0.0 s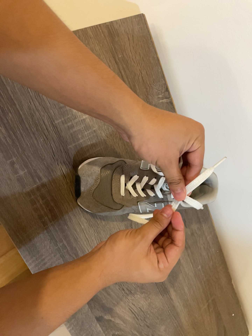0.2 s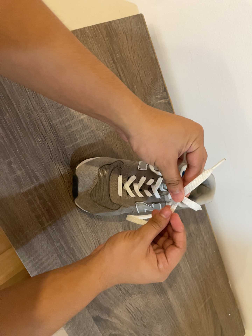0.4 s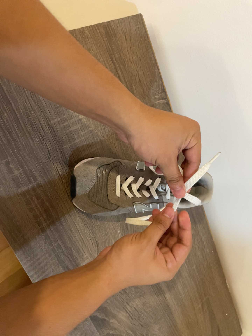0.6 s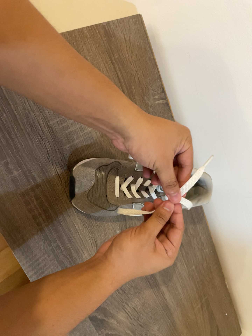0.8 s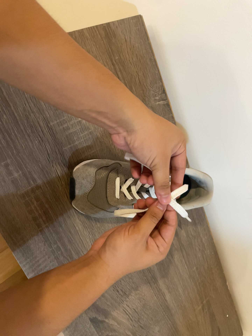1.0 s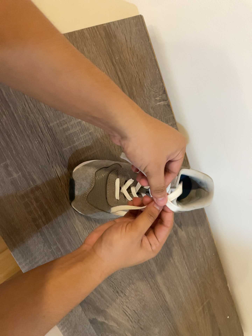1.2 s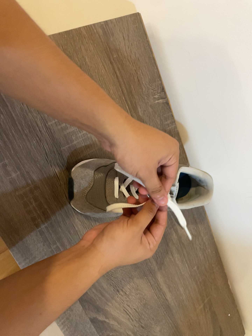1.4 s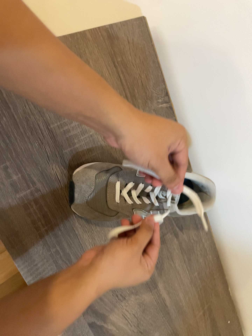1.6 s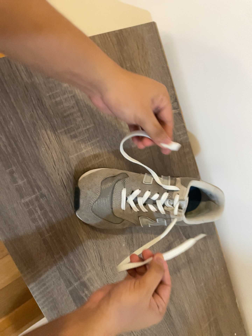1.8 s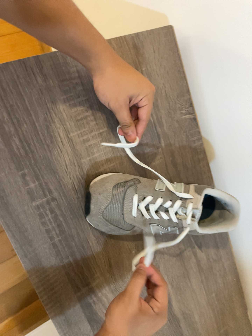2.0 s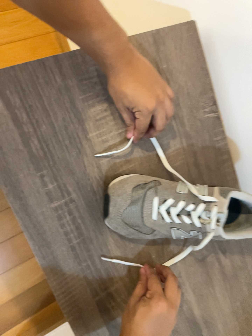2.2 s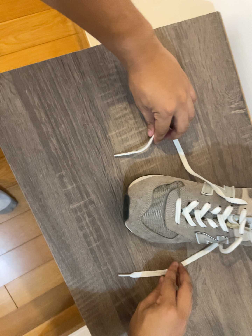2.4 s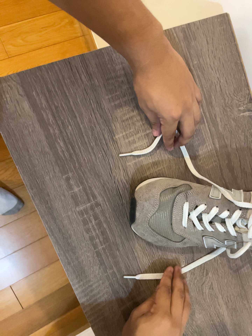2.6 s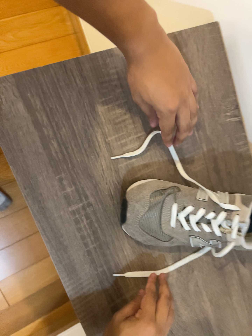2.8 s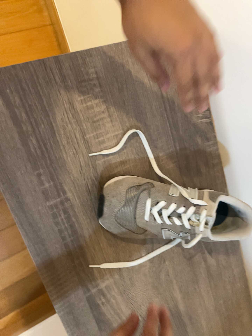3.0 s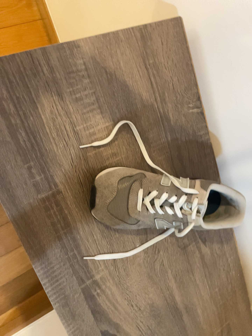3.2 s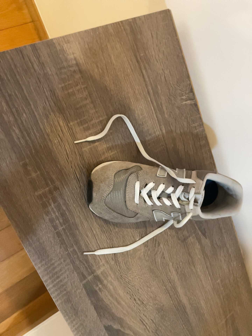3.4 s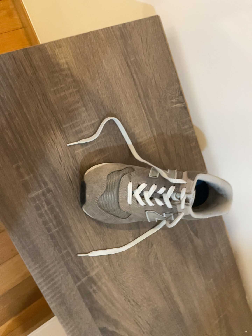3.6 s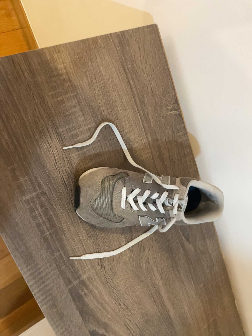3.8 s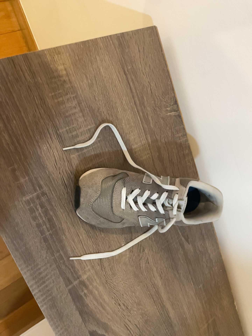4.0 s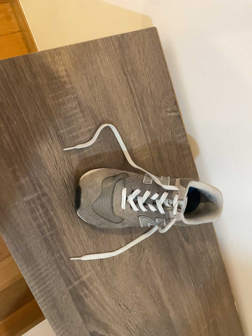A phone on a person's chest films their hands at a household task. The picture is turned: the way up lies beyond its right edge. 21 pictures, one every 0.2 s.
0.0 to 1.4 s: The camera shifts only a little, or ends up much as it began.
1.4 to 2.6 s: The scene slides to the right, as the camera pans about 10 degrees to its left.
2.6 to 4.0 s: The camera shifts only a little, or ends up much as it began.
The film runs backward here.
